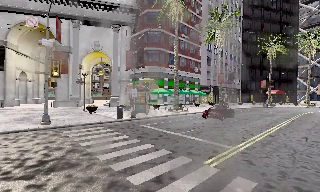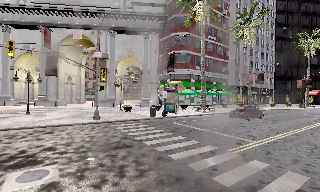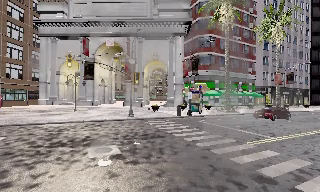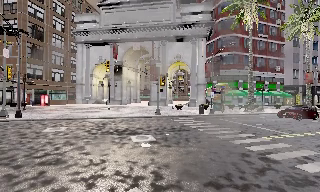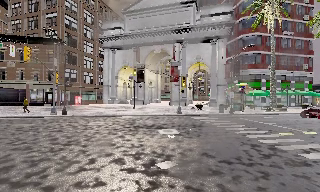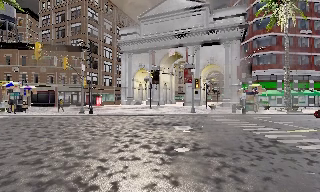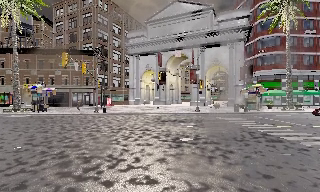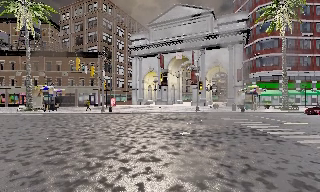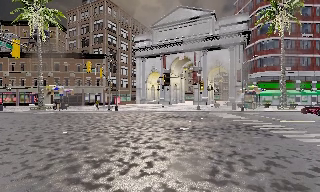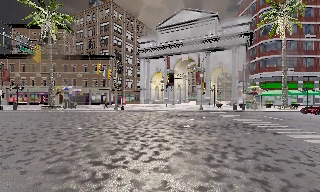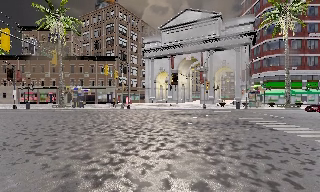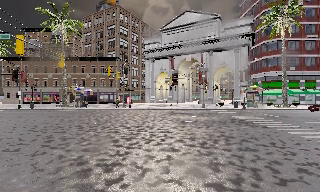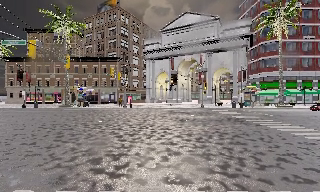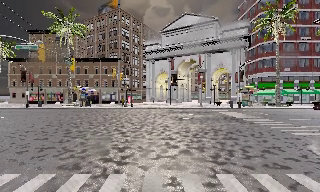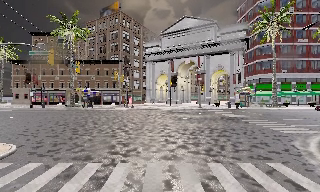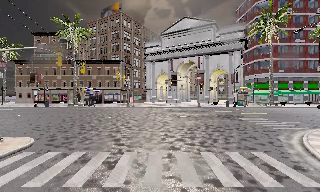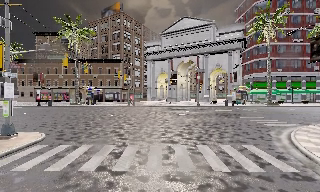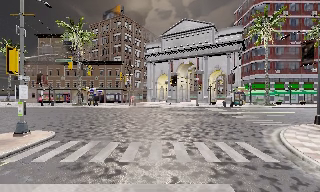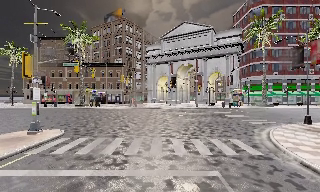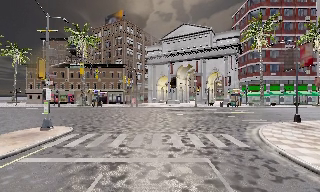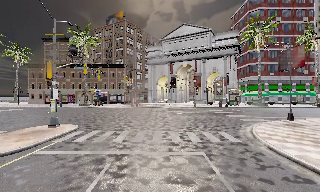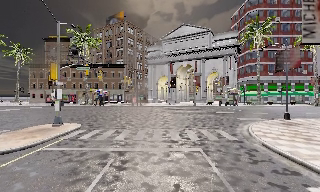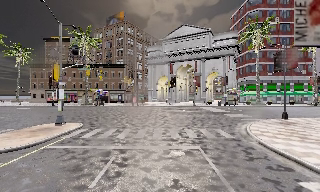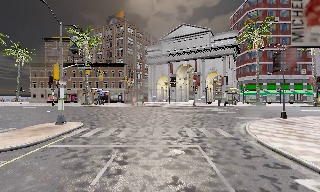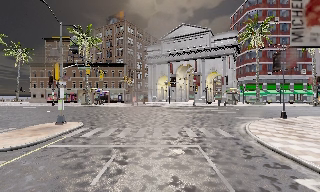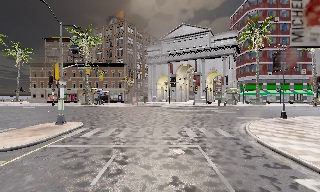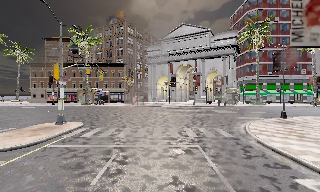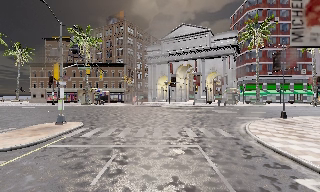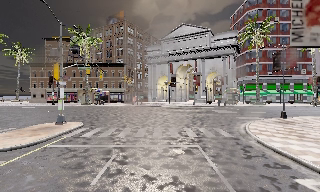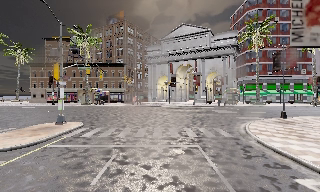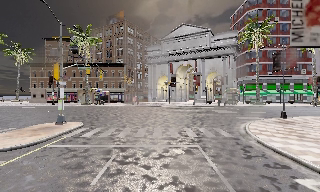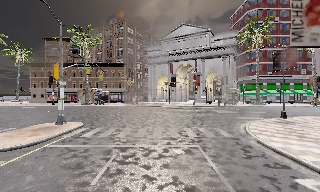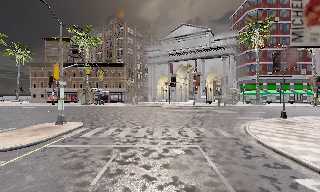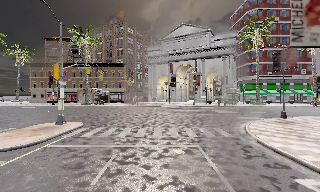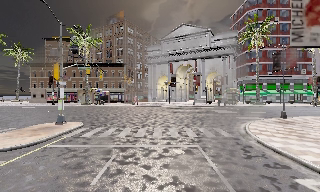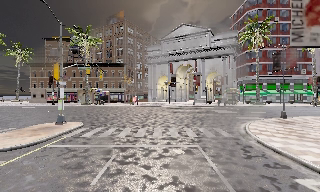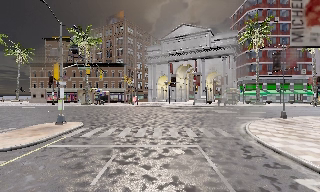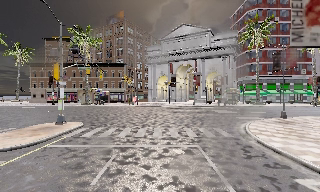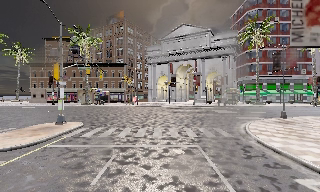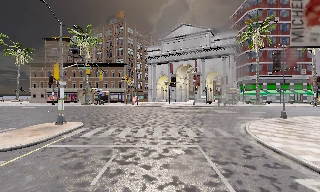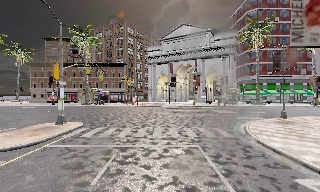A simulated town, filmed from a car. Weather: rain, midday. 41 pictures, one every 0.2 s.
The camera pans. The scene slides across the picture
to the right.
The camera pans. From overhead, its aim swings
counterclockwise.
0.0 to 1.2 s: The camera pans to its left, which is counterclockwise from overhead, by about 40 degrees. It travels backward, about 11 m.
1.2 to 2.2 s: The camera travels backward, about 6 m, so what stands in front gets smaller. It loses speed.
2.2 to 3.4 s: The camera travels backward, about 5 m, so what stands in front gets smaller.
3.4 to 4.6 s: The camera travels backward, about 3.5 m, so what stands in front gets smaller. It loses speed.
4.6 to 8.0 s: The camera keeps its place and its aim.
The film runs backward here.
